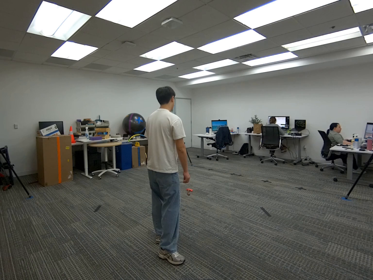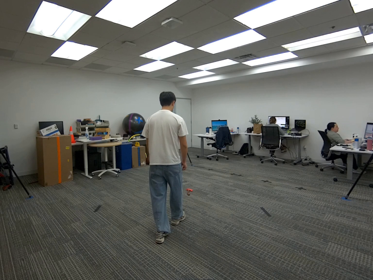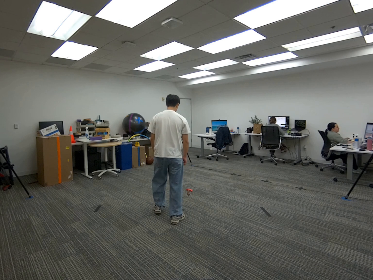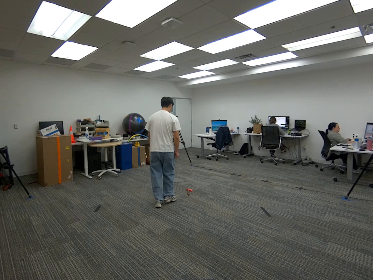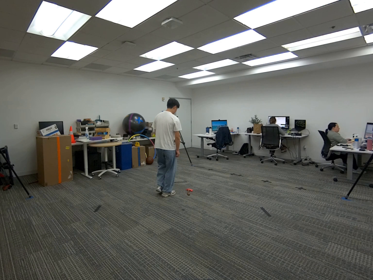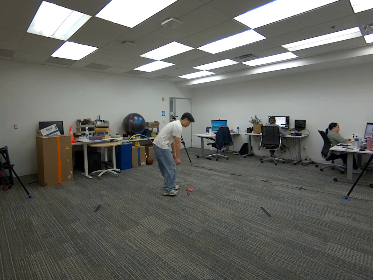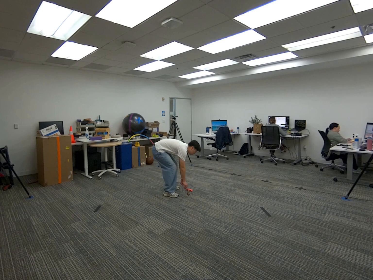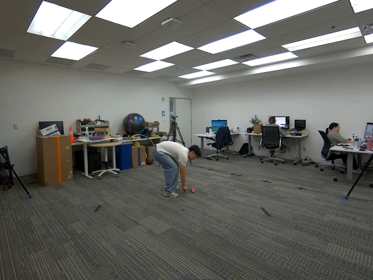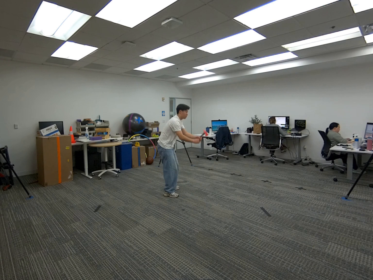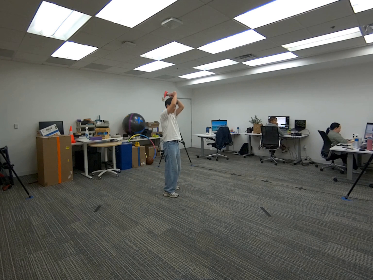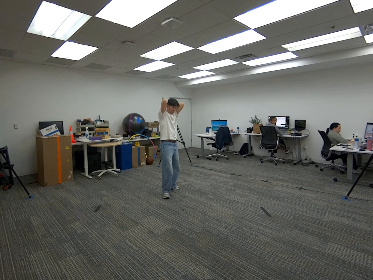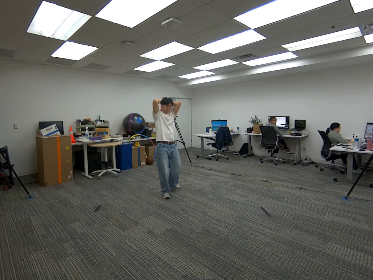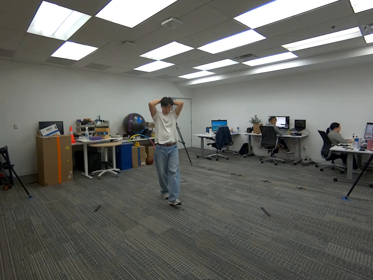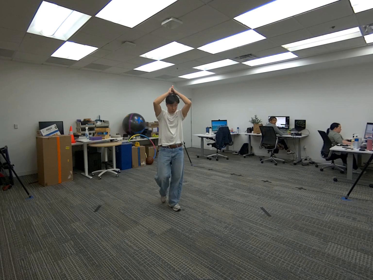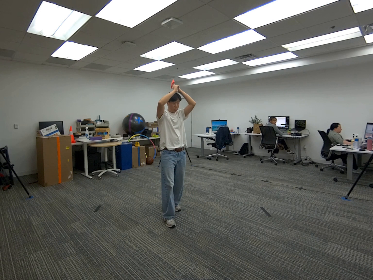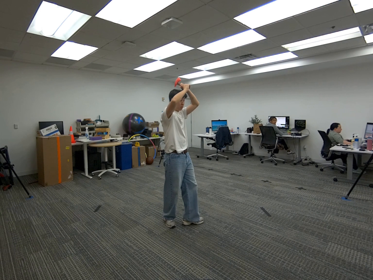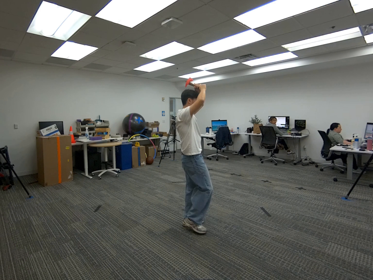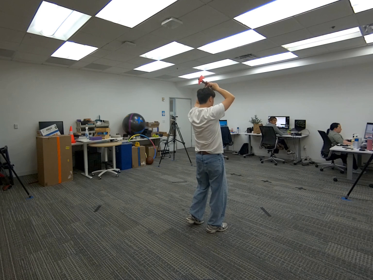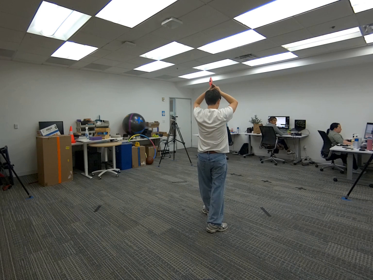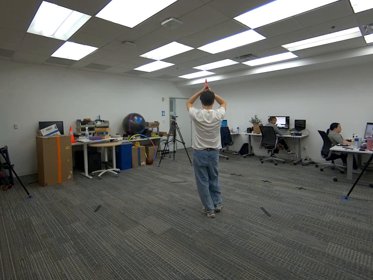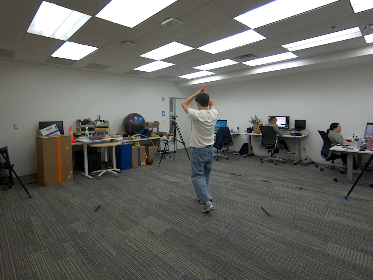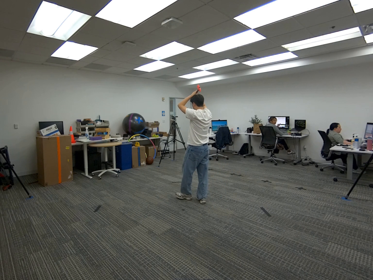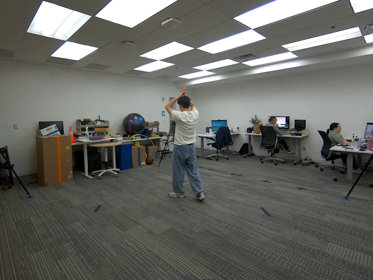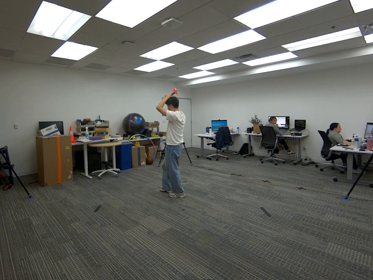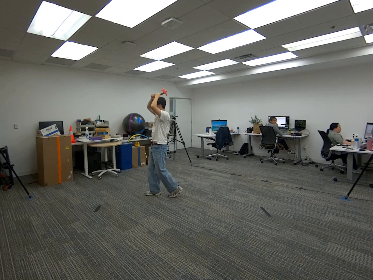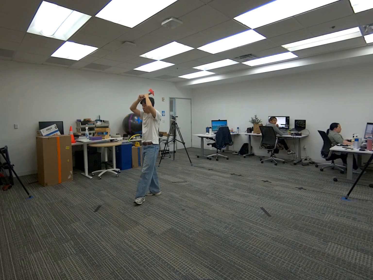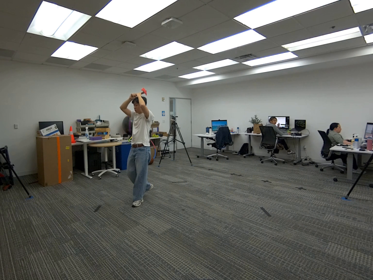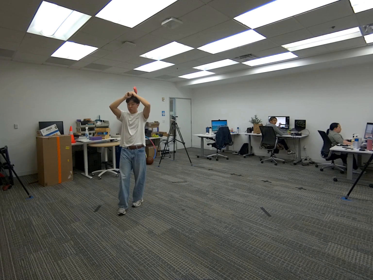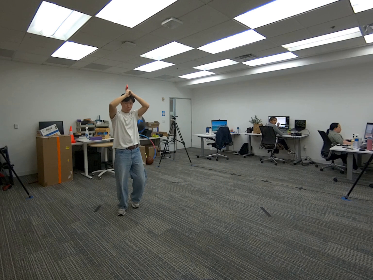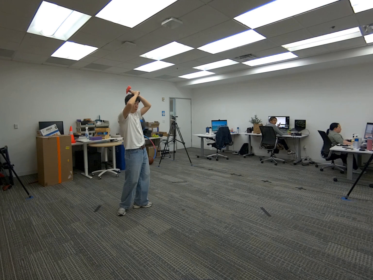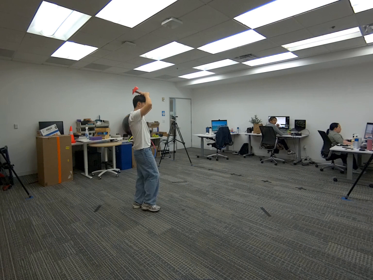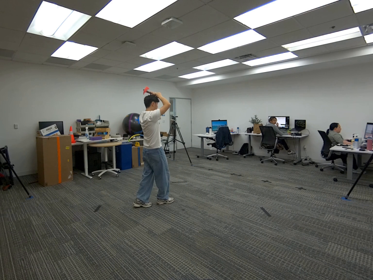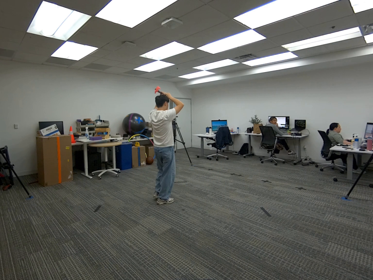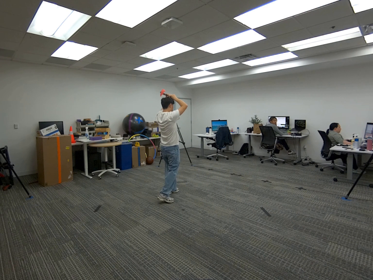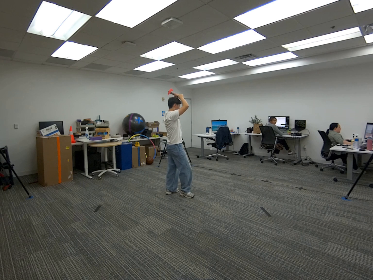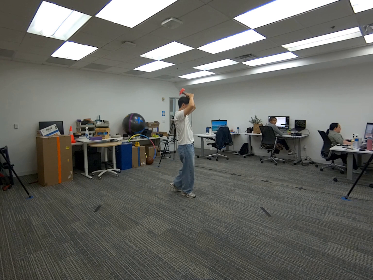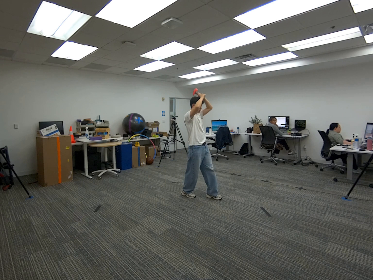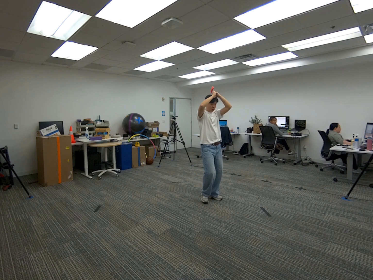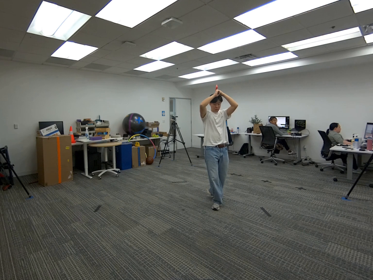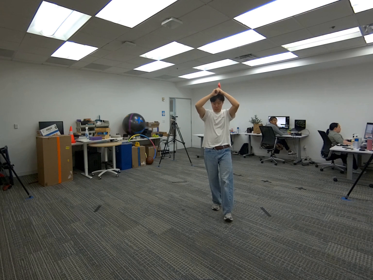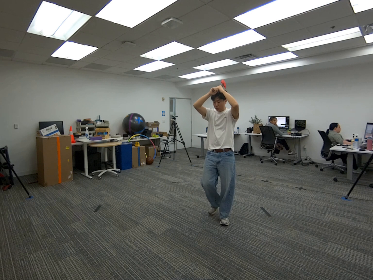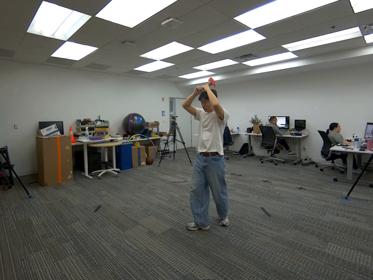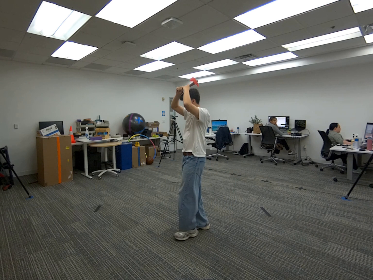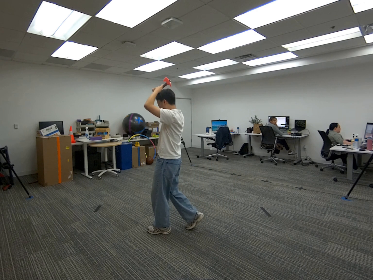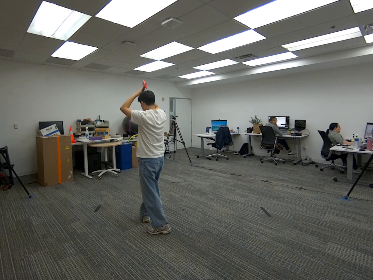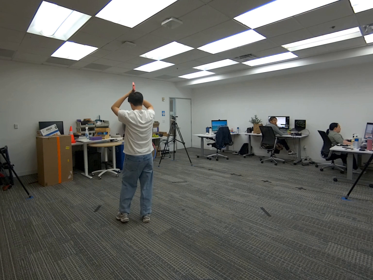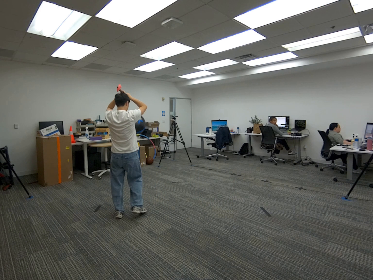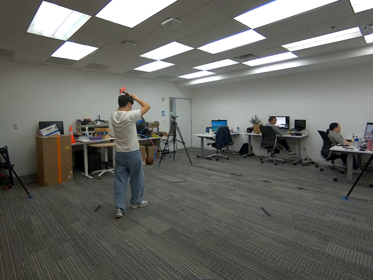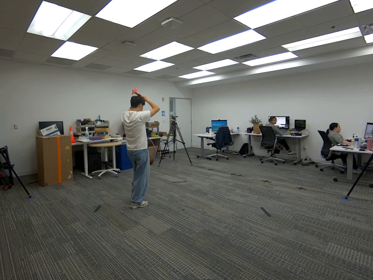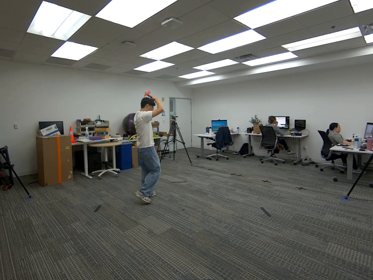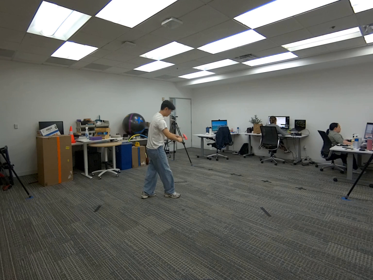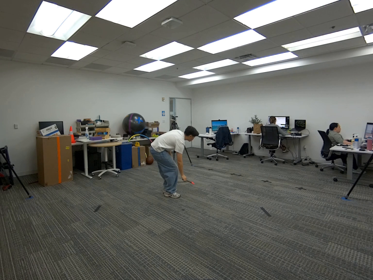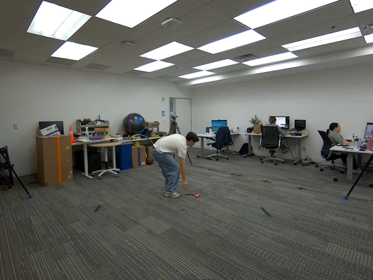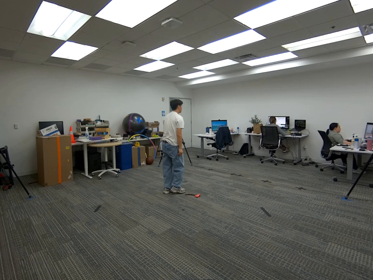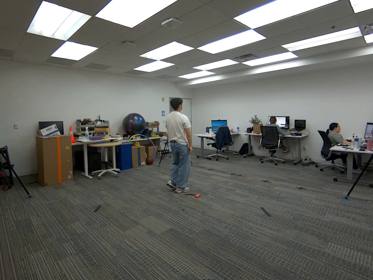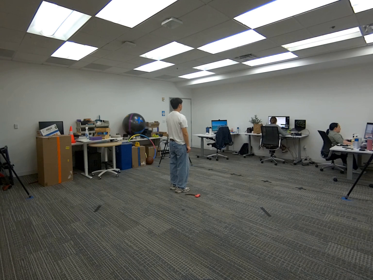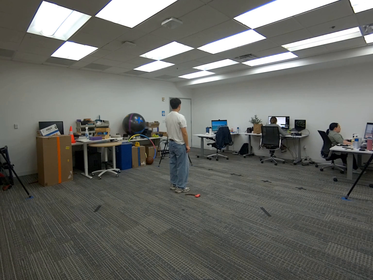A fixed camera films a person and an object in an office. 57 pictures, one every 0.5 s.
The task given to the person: Walk to the hatchet on the ground and bend down to pick it up with both hands. Raise the hatchet above your head and hold it while you walk around. Continue walking with the hatchet raised until the end of the scene. When you are finished, lower the hatchet and place it back on the ground.
